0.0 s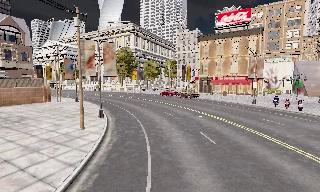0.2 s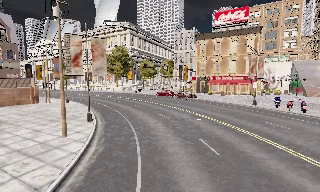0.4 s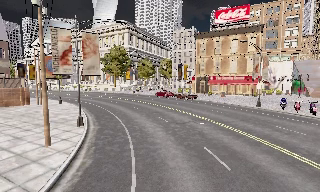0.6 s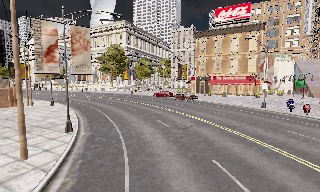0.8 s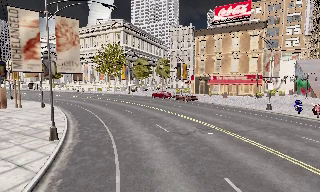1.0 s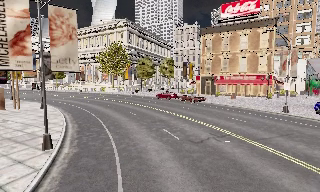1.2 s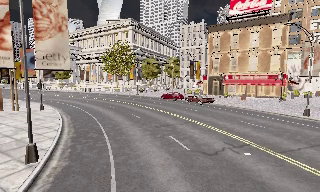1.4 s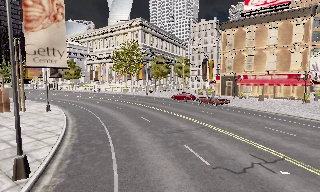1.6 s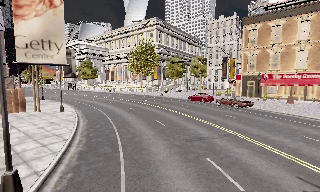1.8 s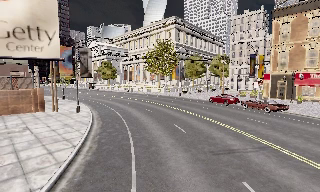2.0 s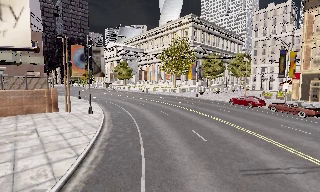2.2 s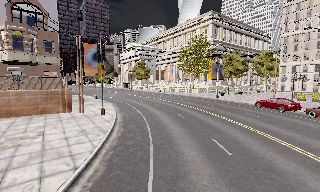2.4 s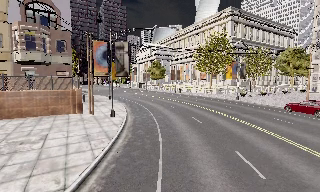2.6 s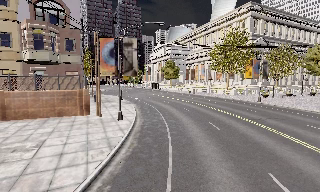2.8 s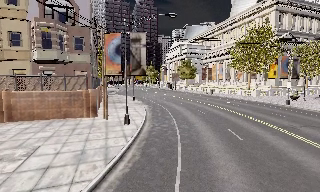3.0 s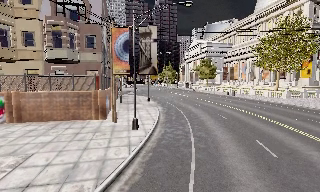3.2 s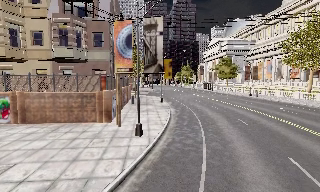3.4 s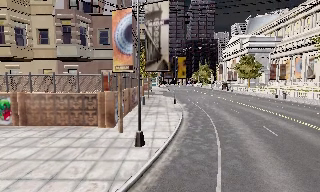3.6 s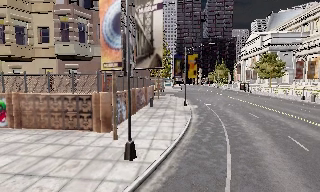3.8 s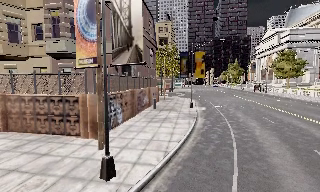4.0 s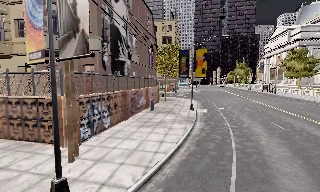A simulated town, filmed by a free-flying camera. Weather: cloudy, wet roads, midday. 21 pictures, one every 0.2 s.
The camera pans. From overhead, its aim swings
counterclockwise.
The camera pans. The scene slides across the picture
to the right.
0.0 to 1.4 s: The camera travels forward, about 9 m, so what stands in front looms larger.
1.4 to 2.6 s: The camera swings to its left by about 35 degrees, and the scene slides to the right. It travels forward, about 8 m.
2.6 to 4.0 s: The camera pans to its left, which is counterclockwise from overhead, by about 35 degrees. It travels forward and to its right, about 11 m.
The film runs backward here.
